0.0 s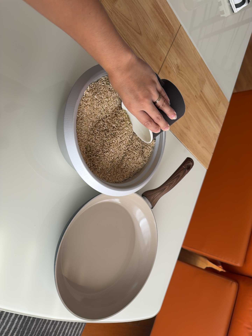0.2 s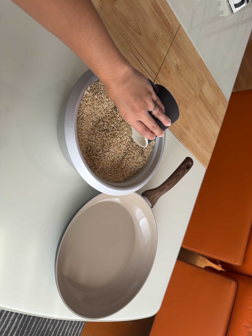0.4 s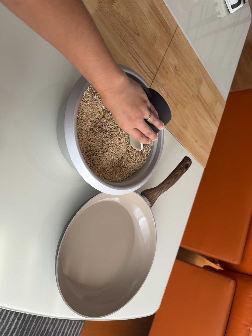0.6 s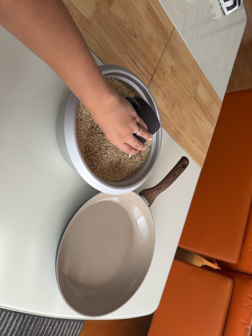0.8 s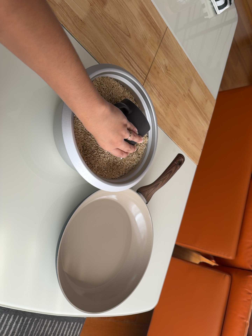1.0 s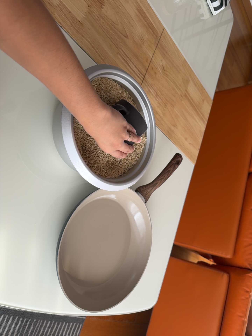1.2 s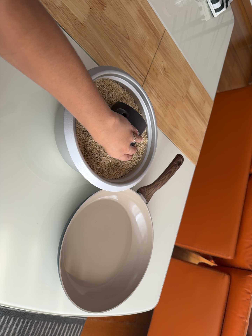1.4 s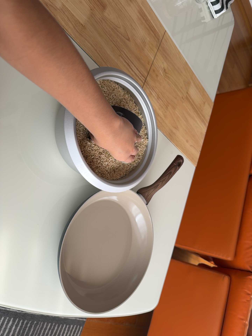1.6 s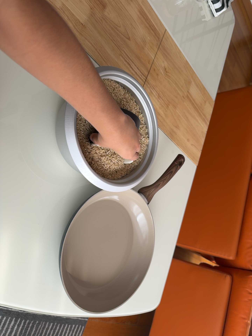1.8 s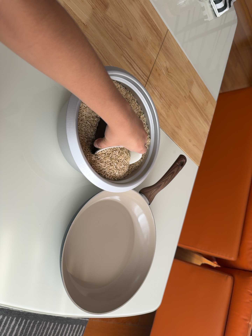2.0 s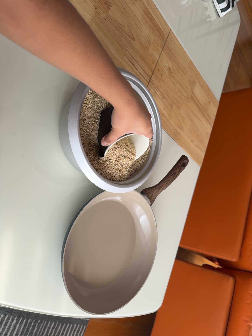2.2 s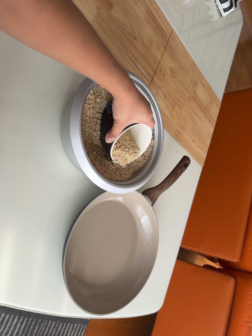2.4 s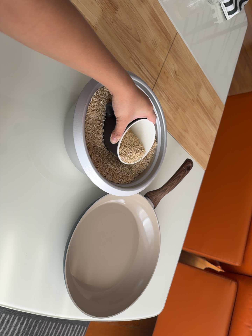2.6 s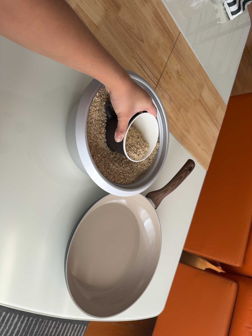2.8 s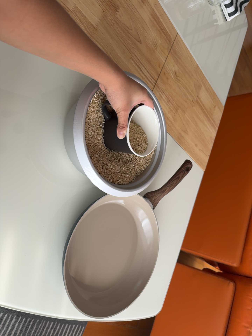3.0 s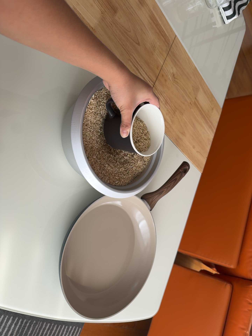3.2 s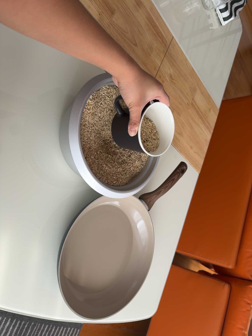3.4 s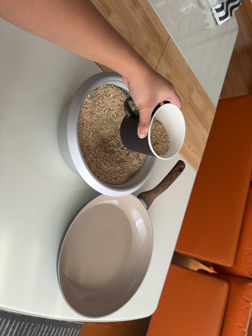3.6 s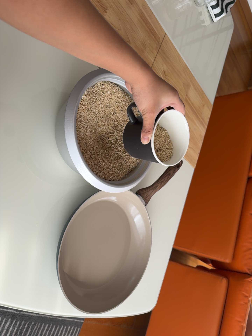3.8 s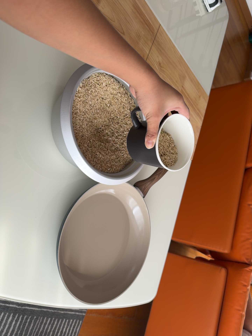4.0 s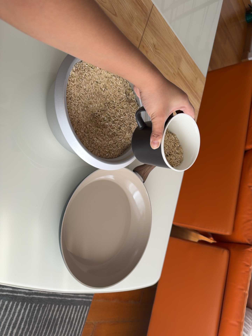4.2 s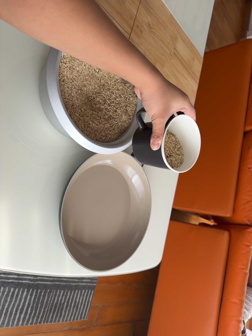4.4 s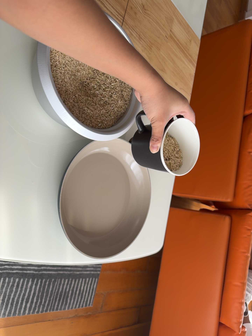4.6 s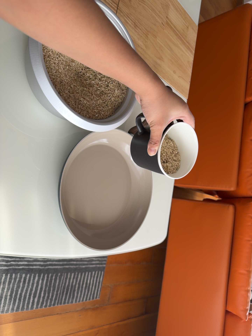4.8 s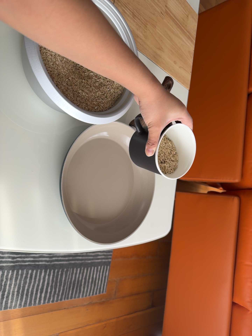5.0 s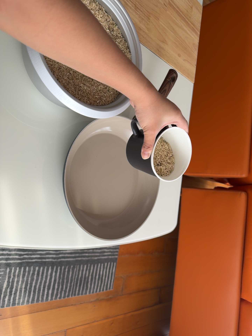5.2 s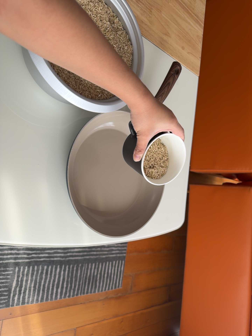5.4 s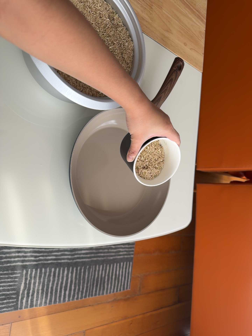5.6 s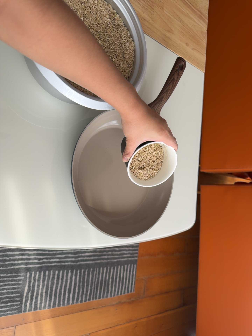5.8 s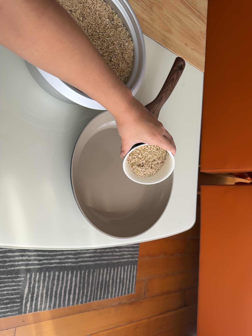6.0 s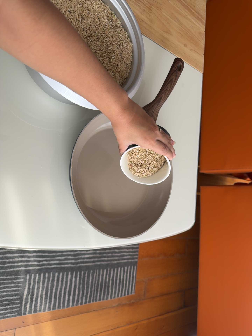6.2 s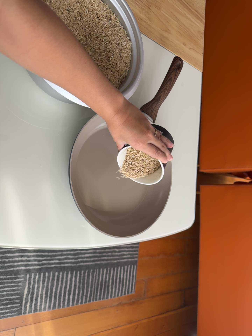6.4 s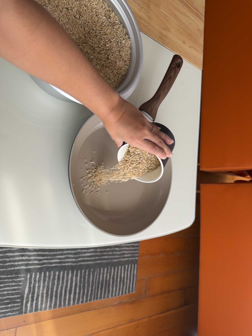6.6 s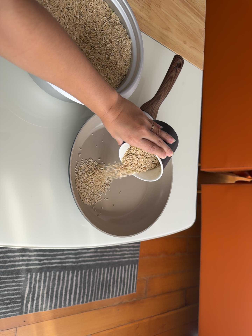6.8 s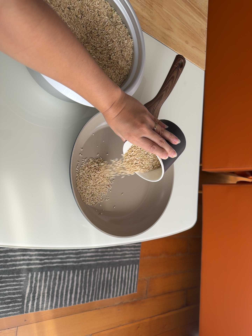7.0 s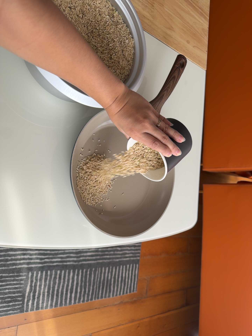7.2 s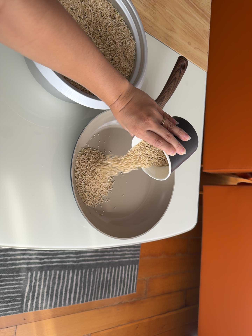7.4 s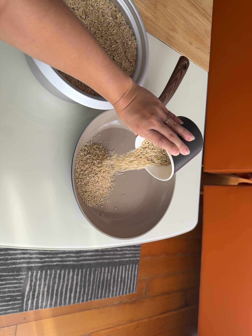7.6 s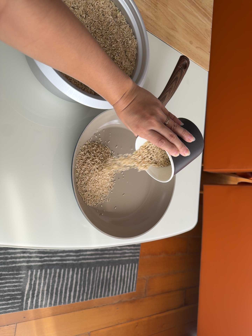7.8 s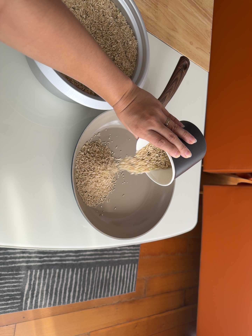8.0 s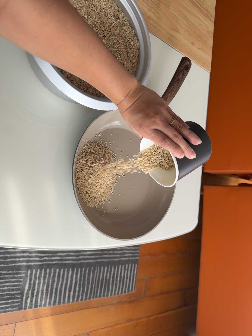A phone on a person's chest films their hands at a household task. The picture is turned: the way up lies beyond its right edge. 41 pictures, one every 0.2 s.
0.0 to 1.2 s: The camera shifts only a little, or ends up much as it began.
1.2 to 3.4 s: The camera shifts only a little, or ends up much as it began.
3.4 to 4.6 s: The camera's aim tips toward the bottom of its view by about 10 degrees, and the scene shifts upward. It rolls about its line of sight by about 10 degrees, and the scene rotates counterclockwise.
4.6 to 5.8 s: The camera shifts only a little, or ends up much as it began.
5.8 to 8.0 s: The camera keeps its place and its aim.
The film runs forward here.
